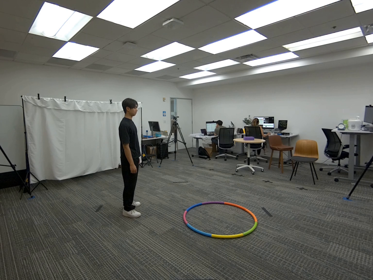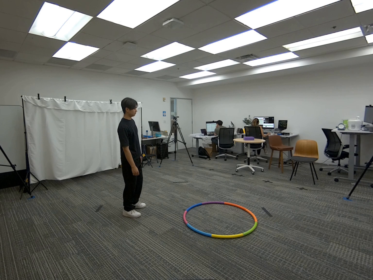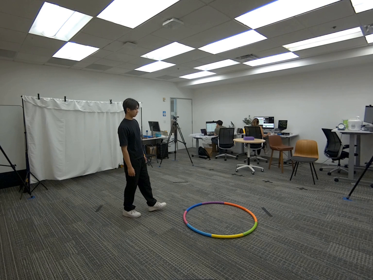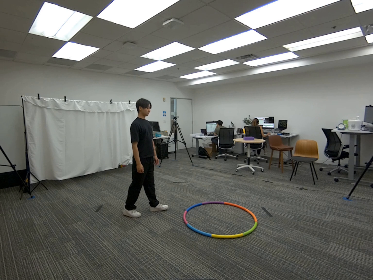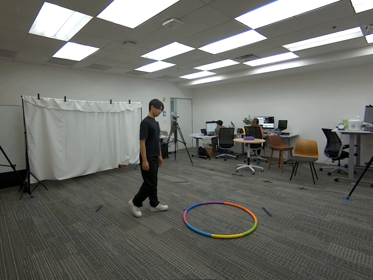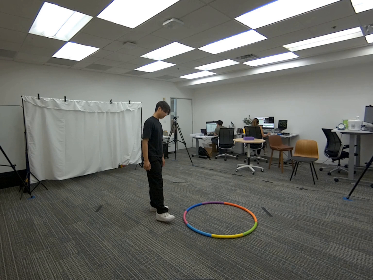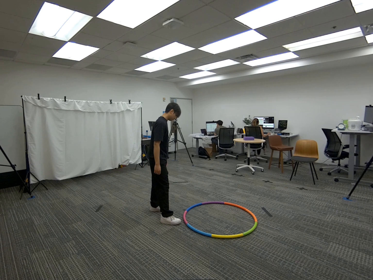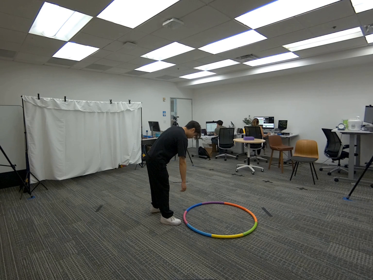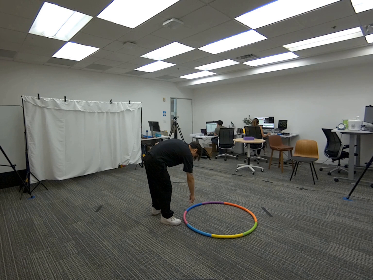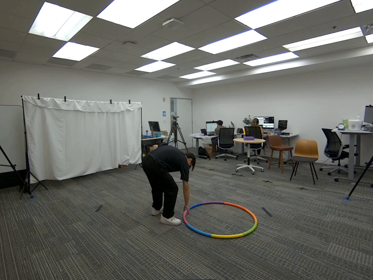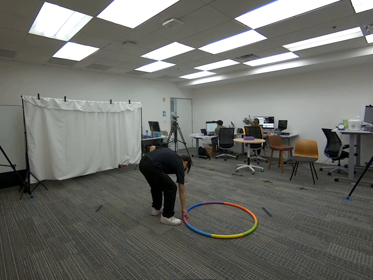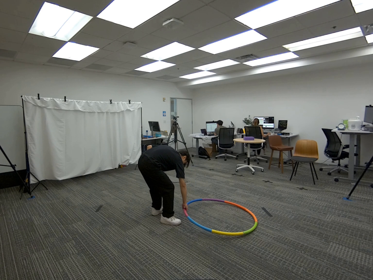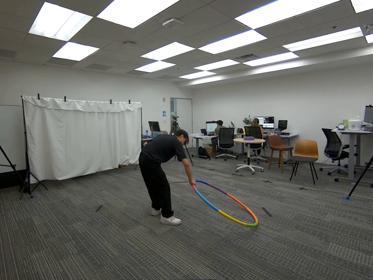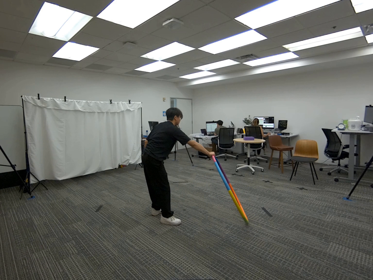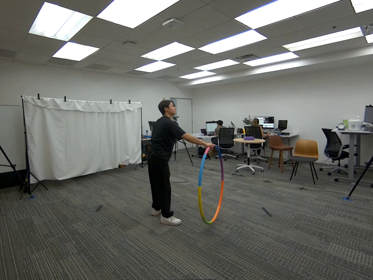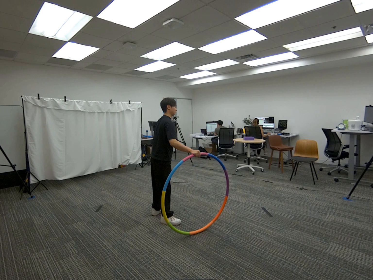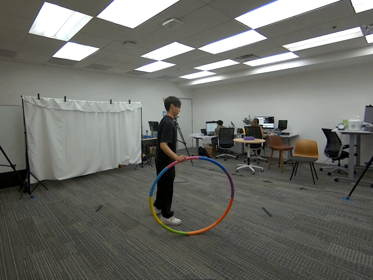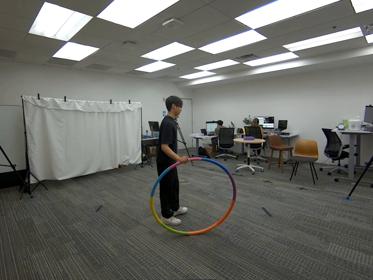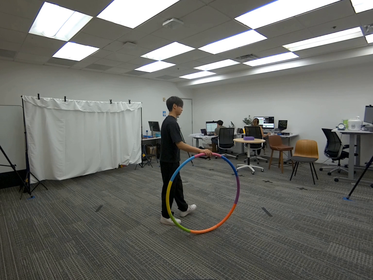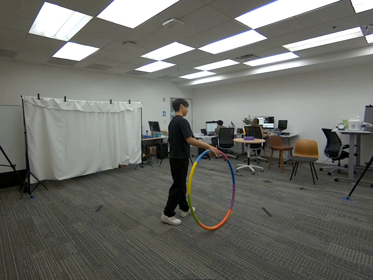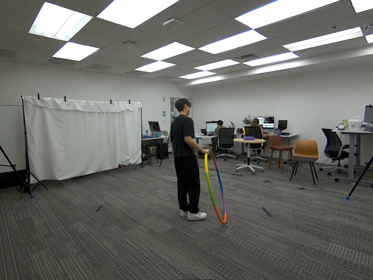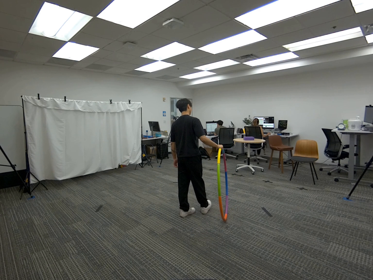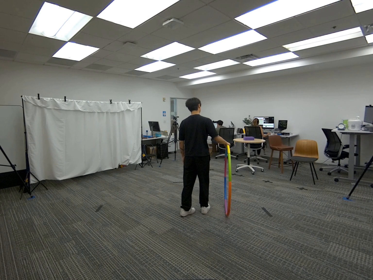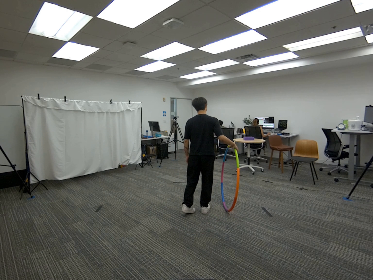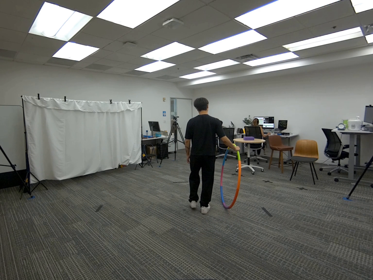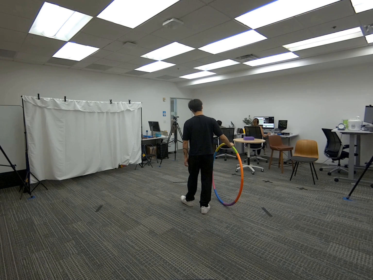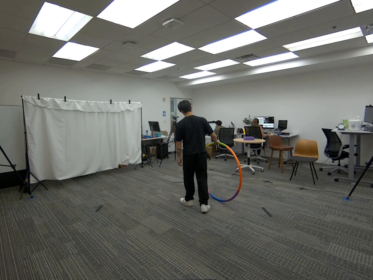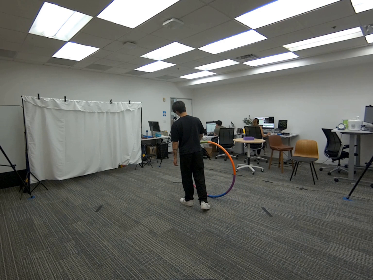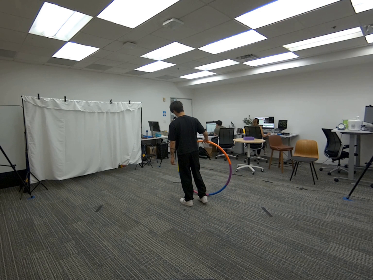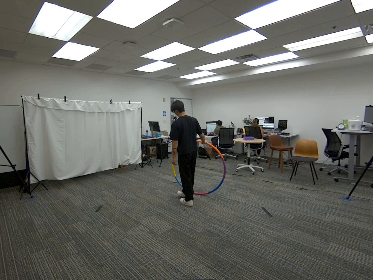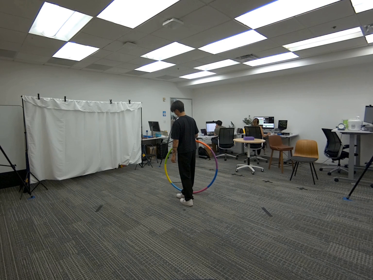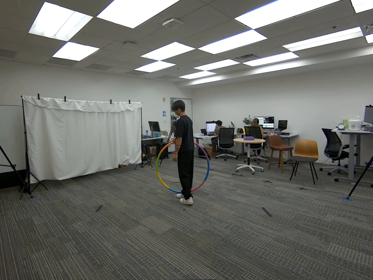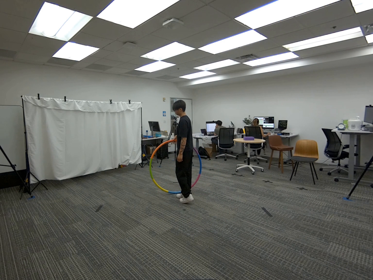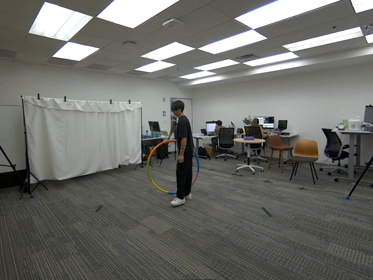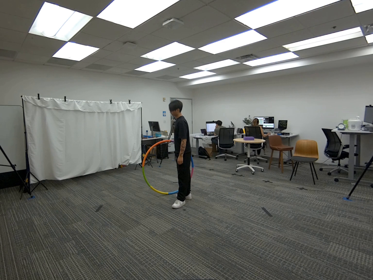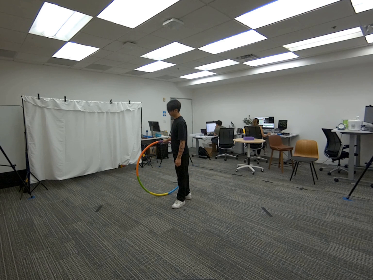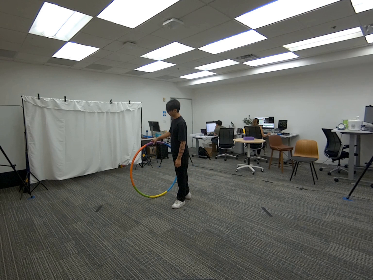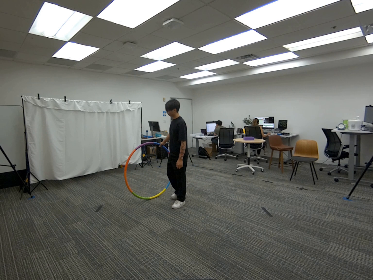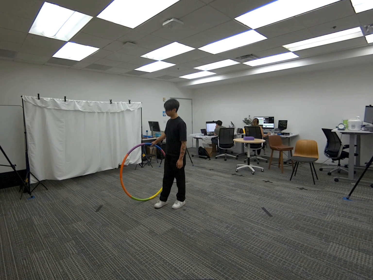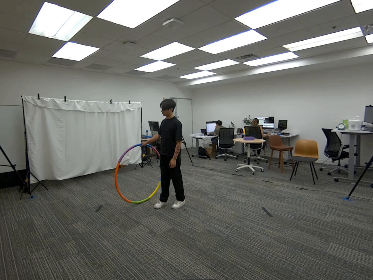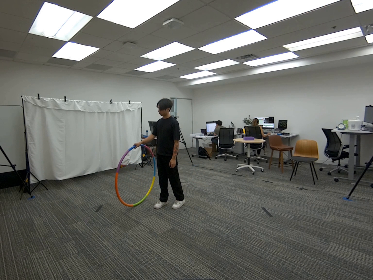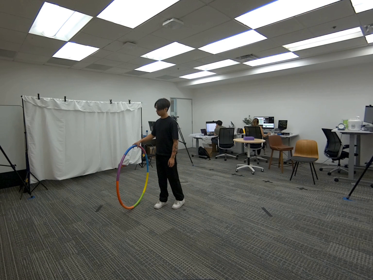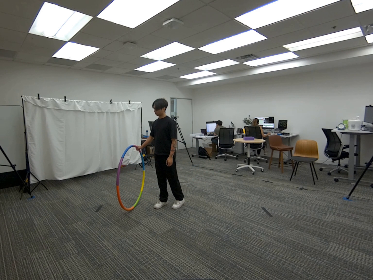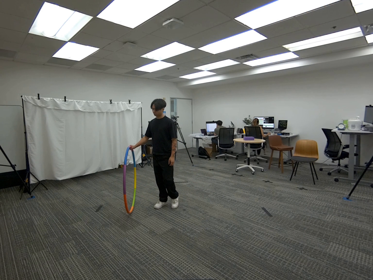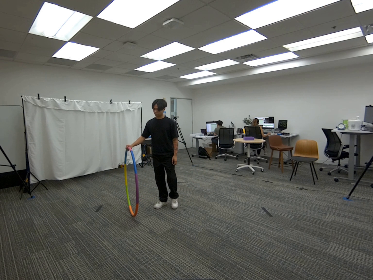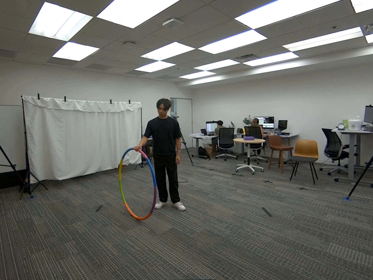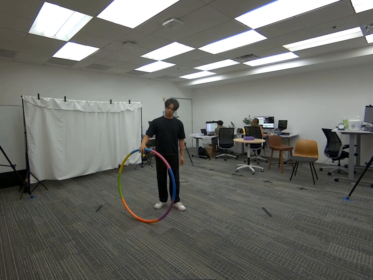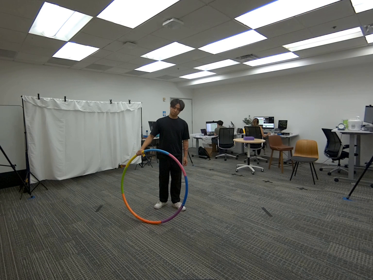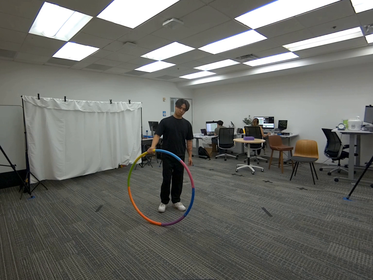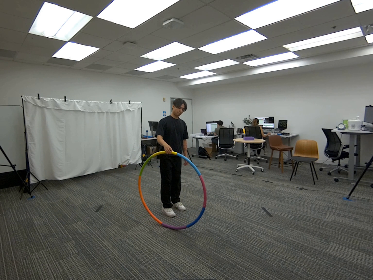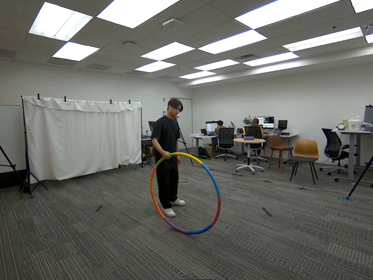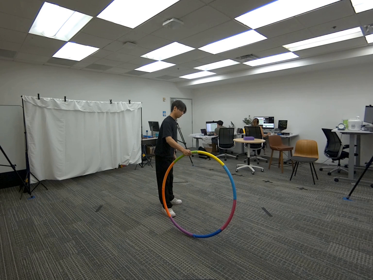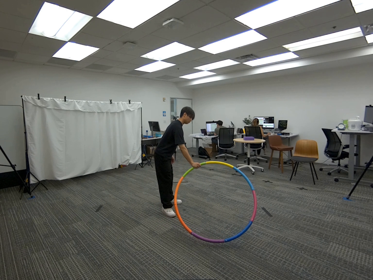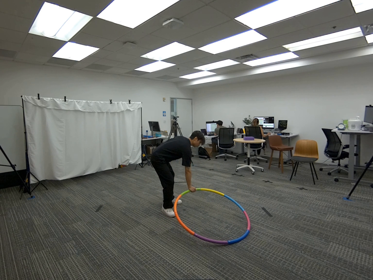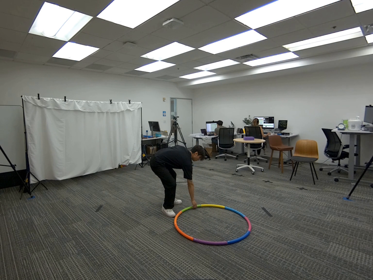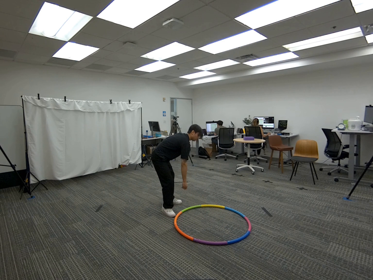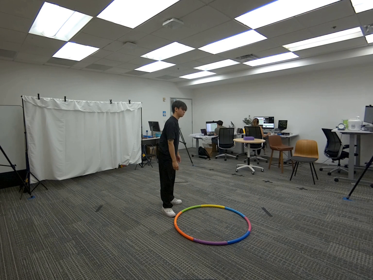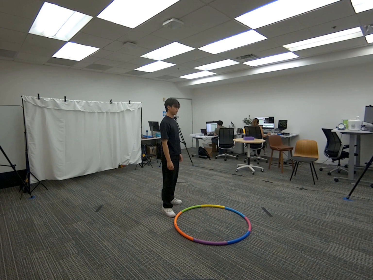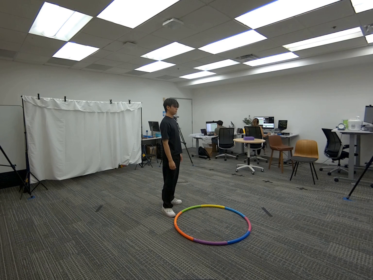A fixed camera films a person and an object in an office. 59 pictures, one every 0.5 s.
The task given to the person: Walk over to the hula hoop on the floor pick up the hula hoop using one hand and stand the hula hoop on floor and roll it in different directions.
